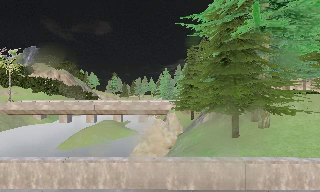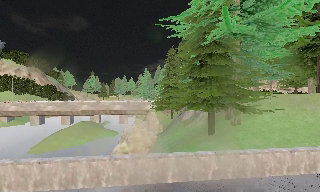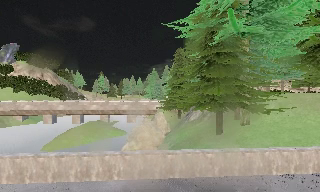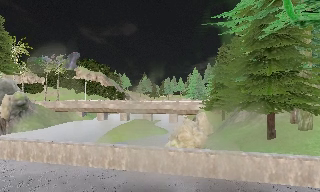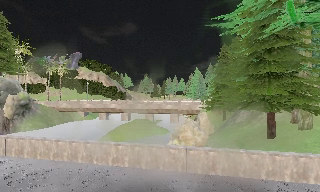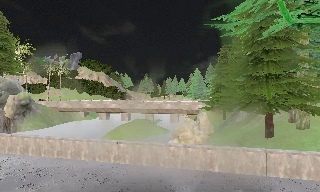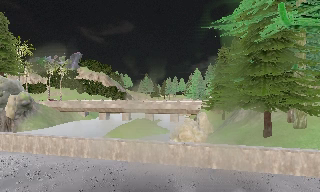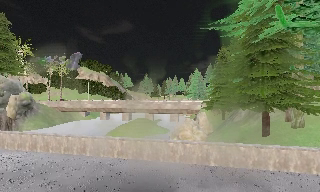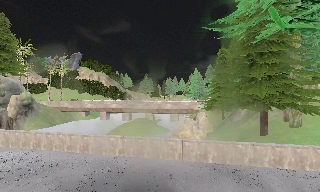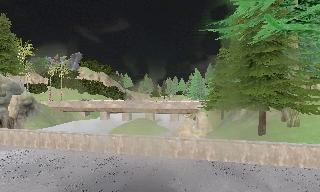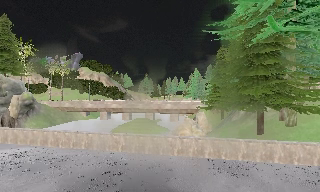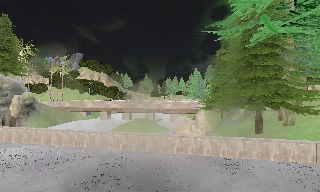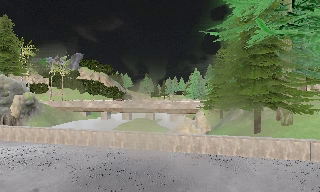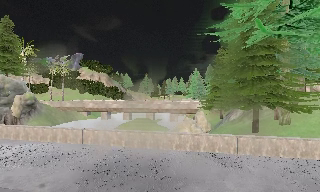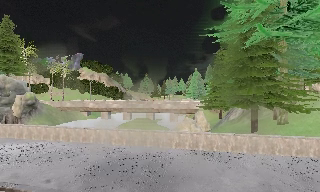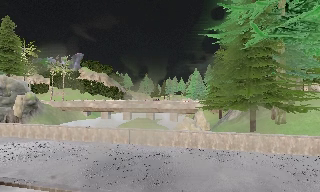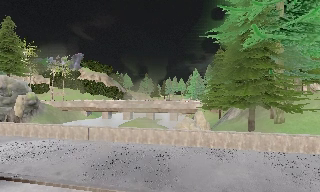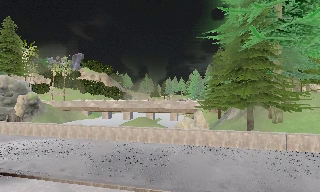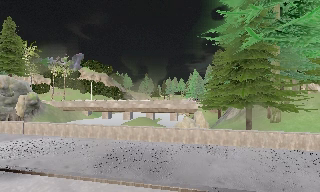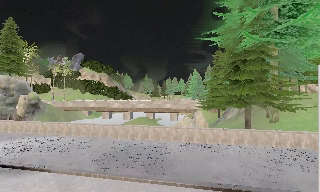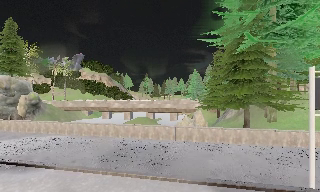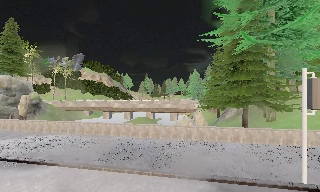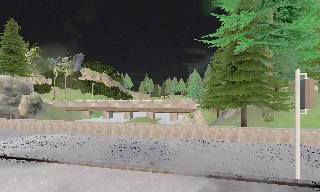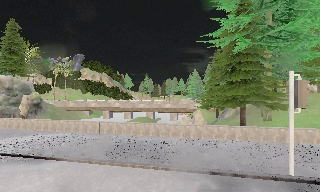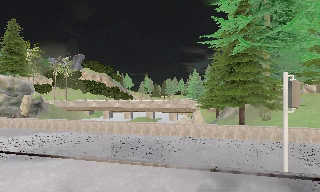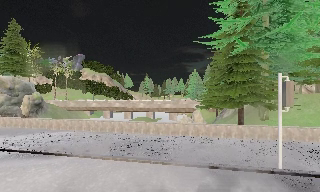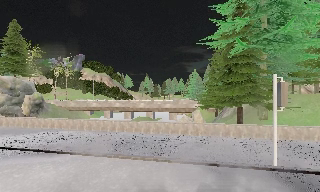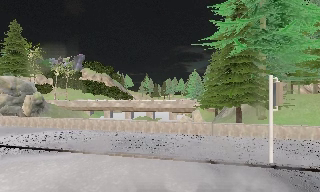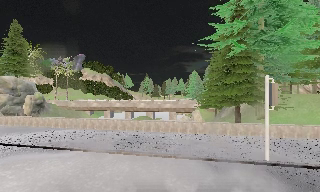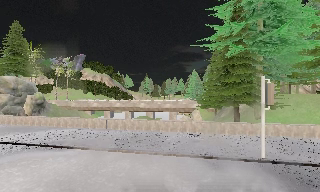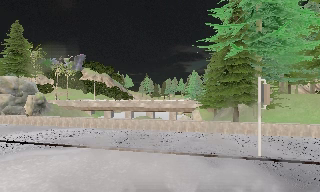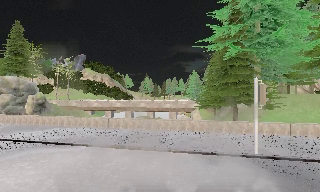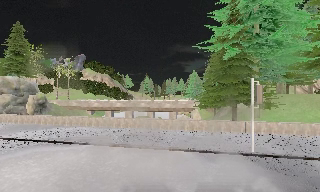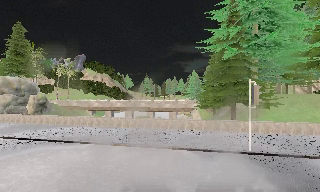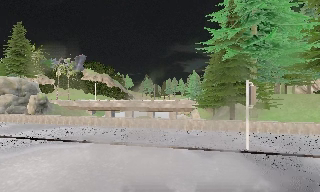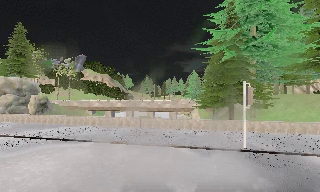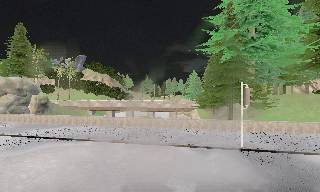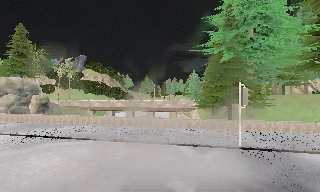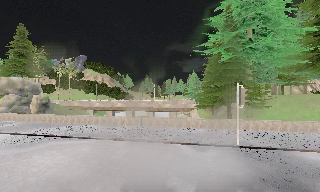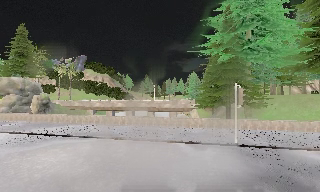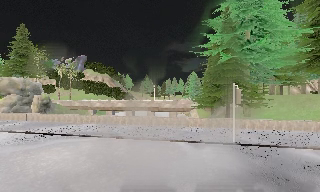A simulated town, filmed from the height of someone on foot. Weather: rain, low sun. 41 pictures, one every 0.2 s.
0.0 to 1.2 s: The camera swings to its left by about 10 degrees, and the scene slides to the right. It travels backward, about 1.5 m, so what stands in front gets smaller.
1.2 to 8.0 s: The camera travels backward, about 8 m, so what stands in front gets smaller.
The film runs backward here.
